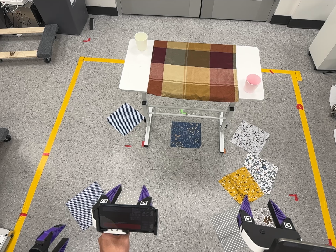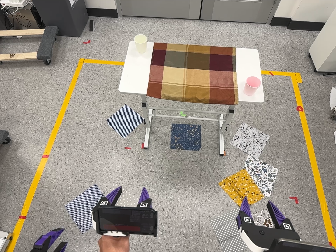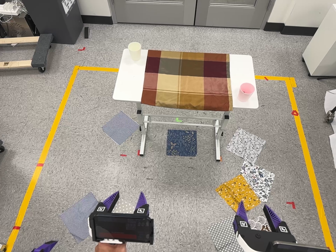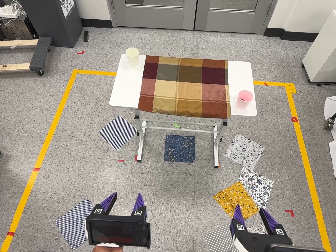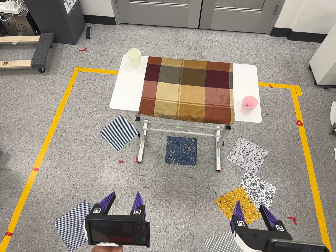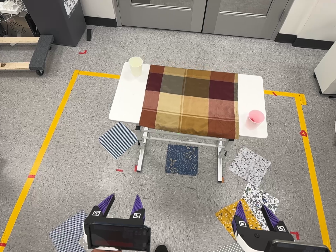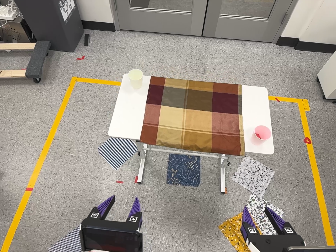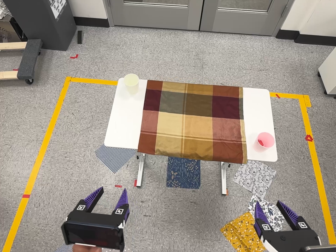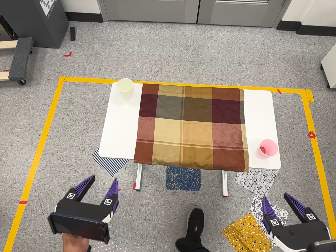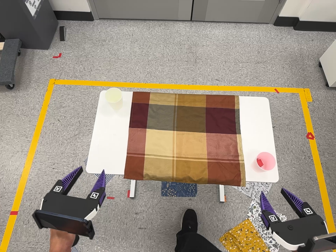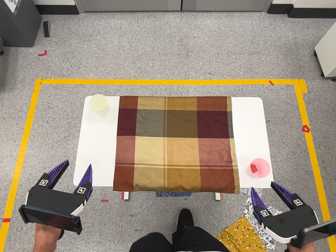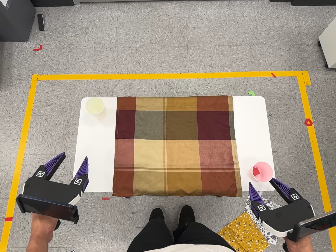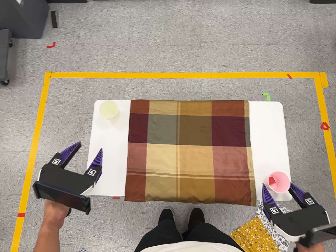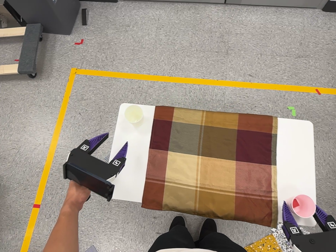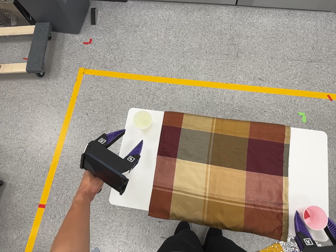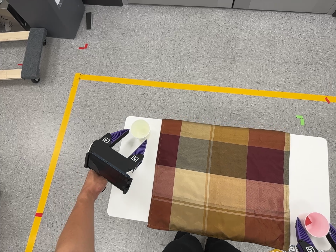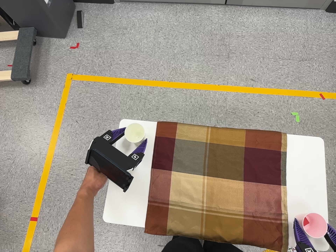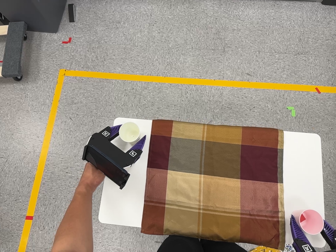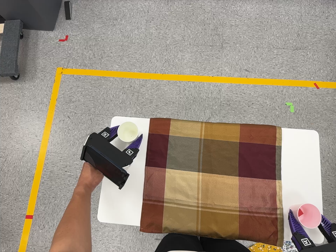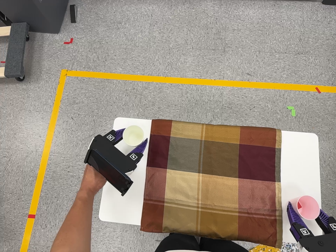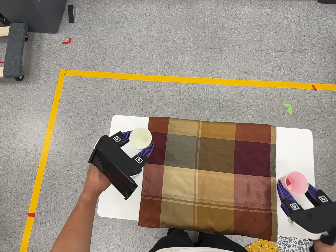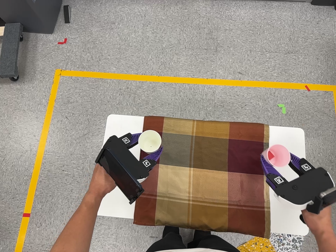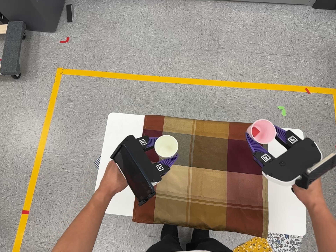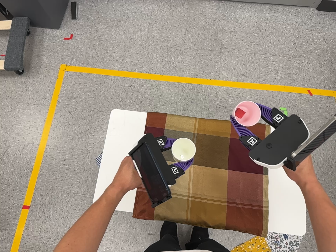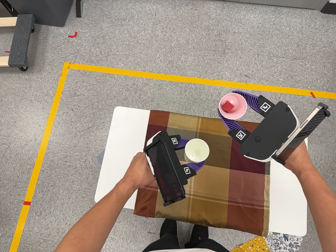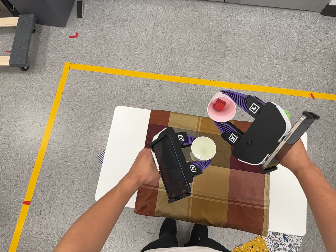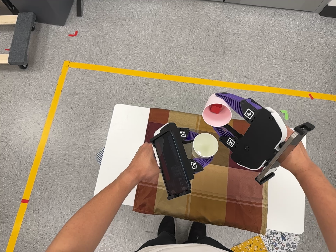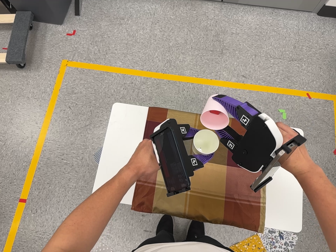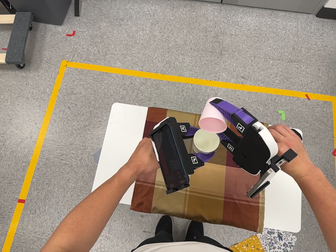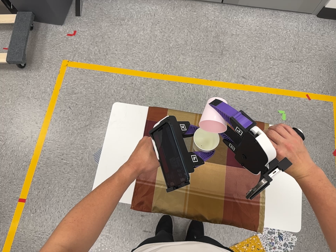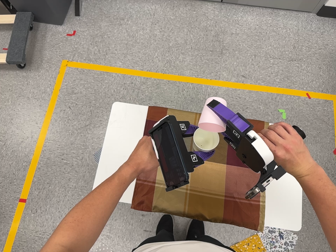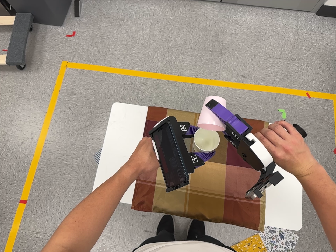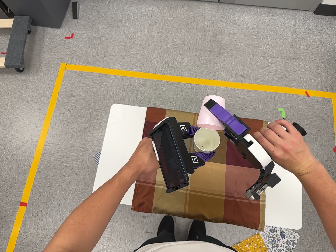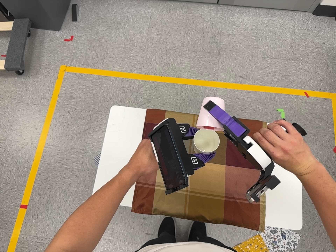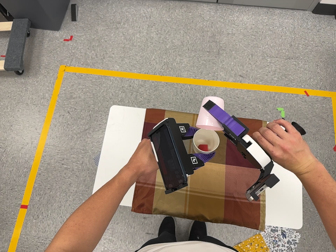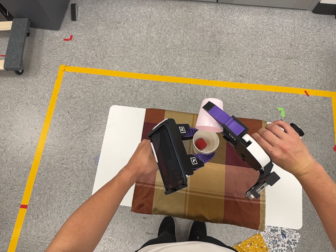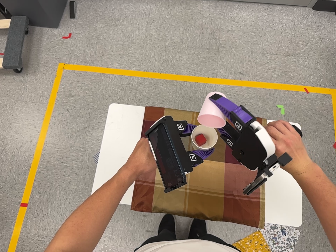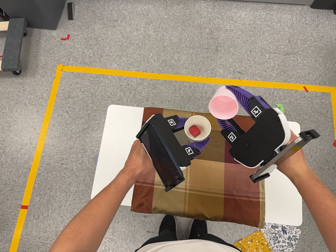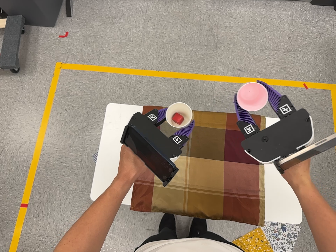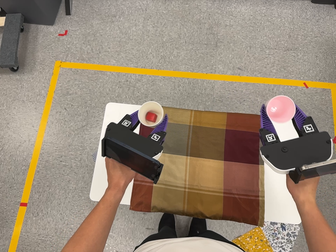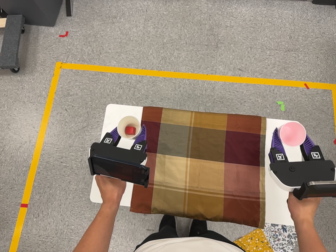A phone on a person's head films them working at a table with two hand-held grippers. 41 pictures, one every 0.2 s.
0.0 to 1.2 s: The camera travels toward the top of its view and forward, about 32 cm, so close, fixed things drift downward.
1.2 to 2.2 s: The camera travels toward the top of its view and forward, about 50 cm, so close, fixed things drift downward. Its aim tips toward the bottom of its view by about 10 degrees.
2.2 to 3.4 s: The camera travels toward the top of its view, forward and to its left, about 22 cm, so close, fixed things drift downward.
3.4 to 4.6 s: The camera travels backward, about 7 cm, so what stands in front gets smaller.
4.6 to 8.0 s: The camera shifts only a little, or ends up much as it began.
The film runs forward here.
